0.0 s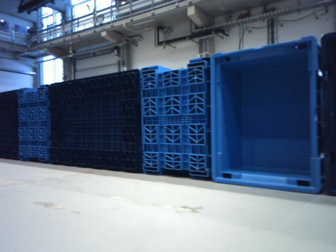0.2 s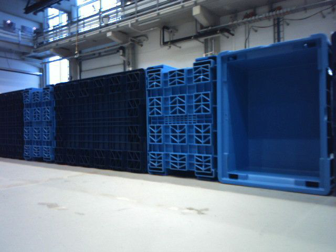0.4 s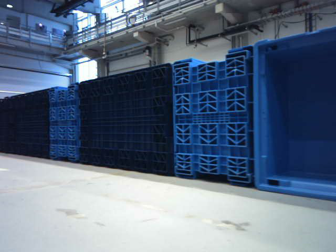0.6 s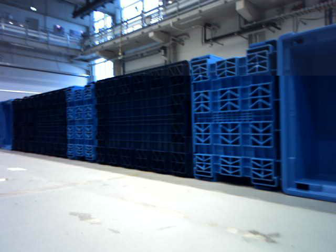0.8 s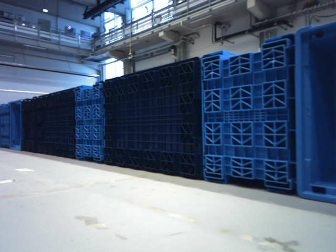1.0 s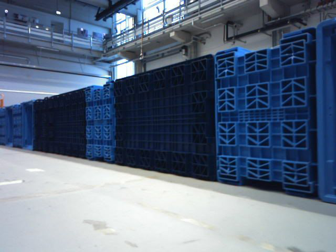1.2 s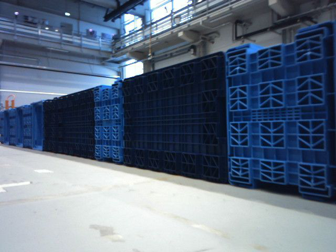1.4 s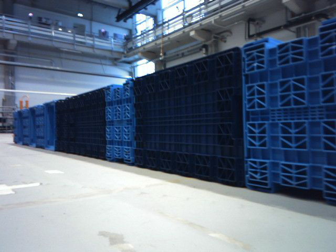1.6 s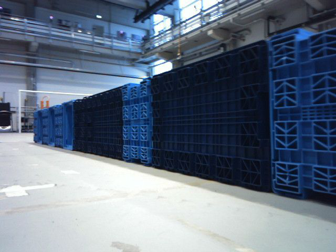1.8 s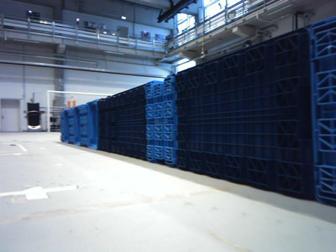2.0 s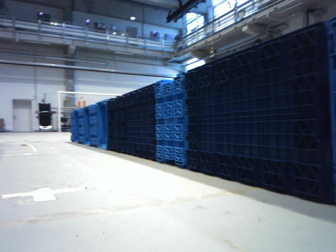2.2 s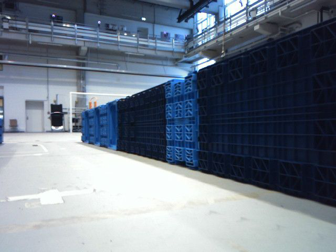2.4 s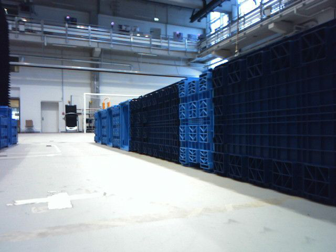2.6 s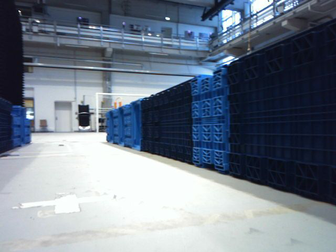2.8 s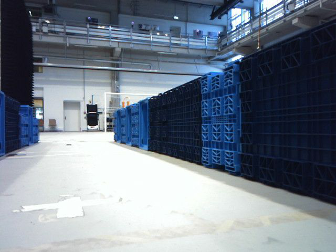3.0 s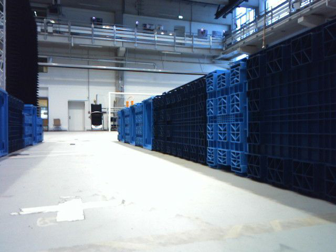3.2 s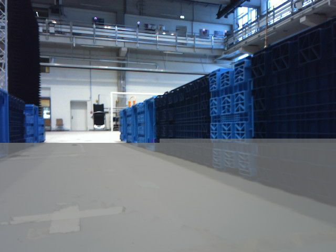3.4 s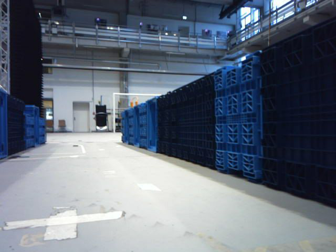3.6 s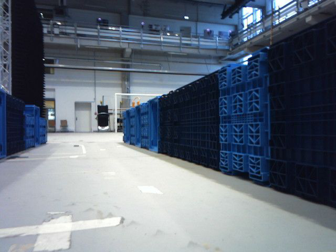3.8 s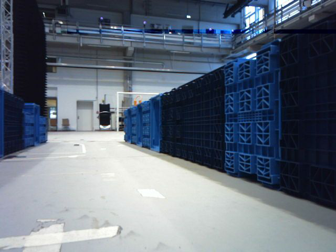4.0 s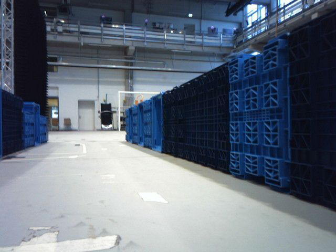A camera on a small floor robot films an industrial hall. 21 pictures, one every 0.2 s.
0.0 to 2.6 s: The camera pans to its left, which is counterclockwise from overhead, by about 35 degrees. It travels forward, about 0.5 m.
2.6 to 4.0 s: The camera travels forward, about 0.3 m, so what stands in front looms larger.
The film runs forward here.
